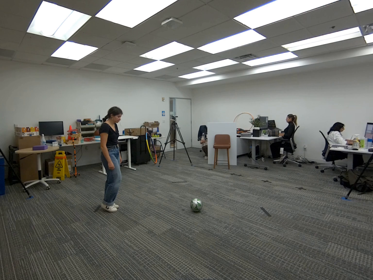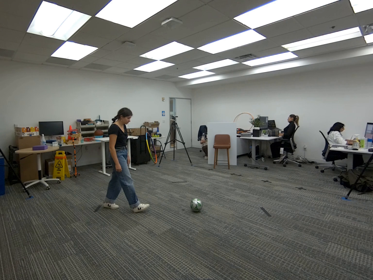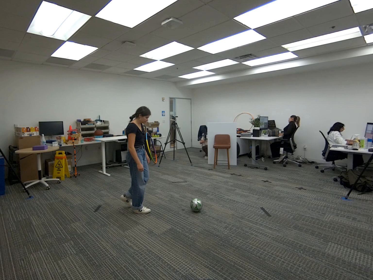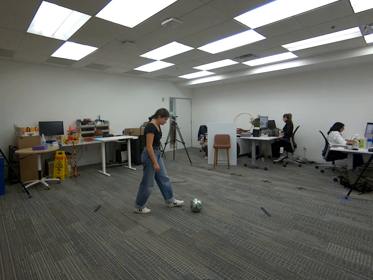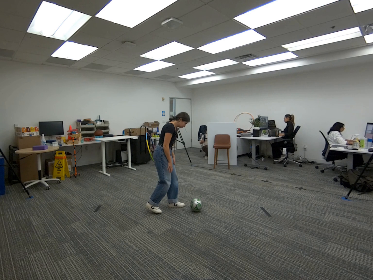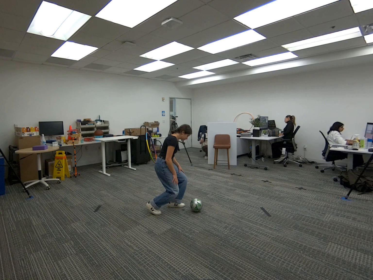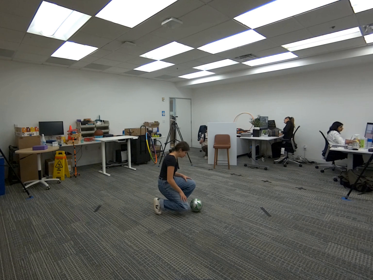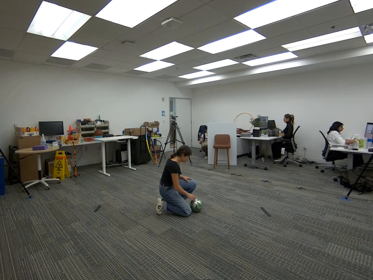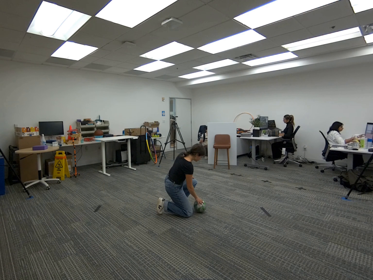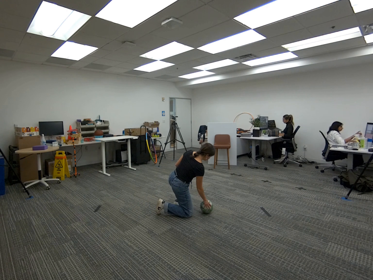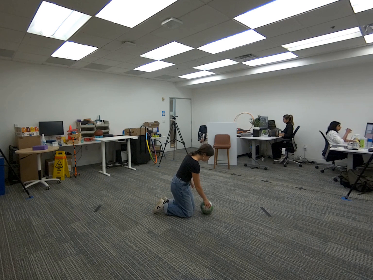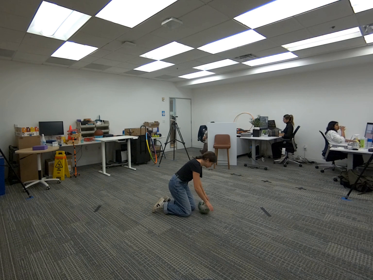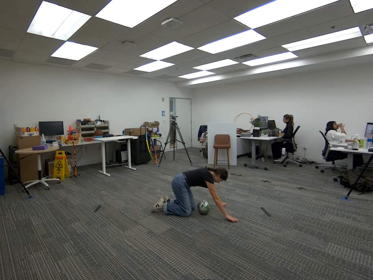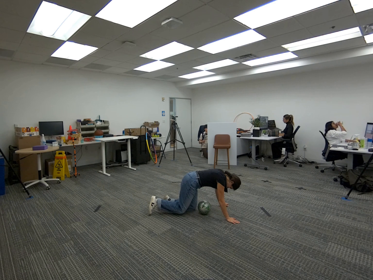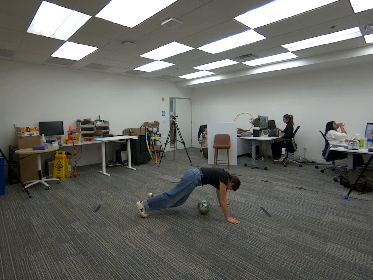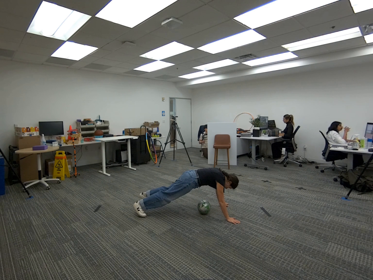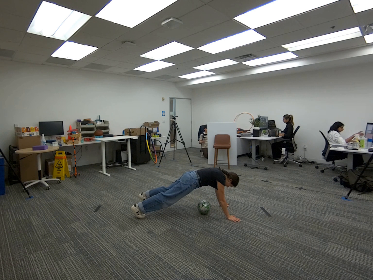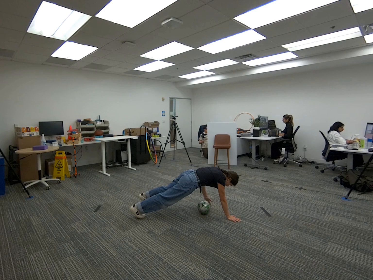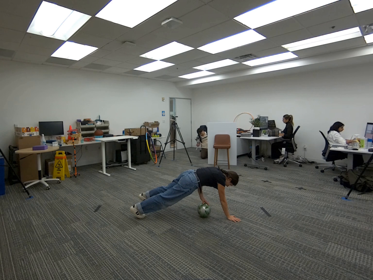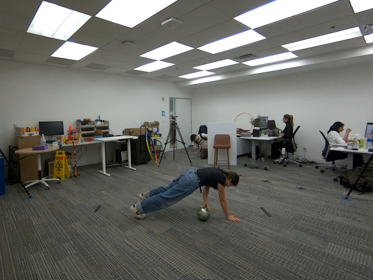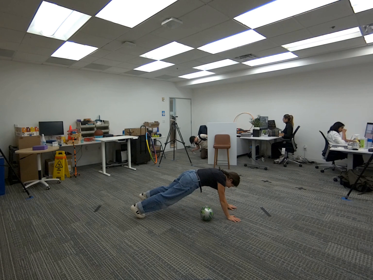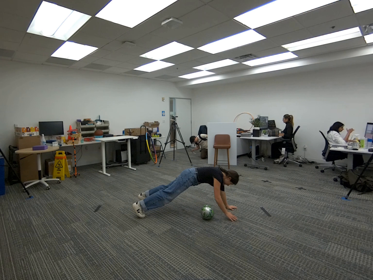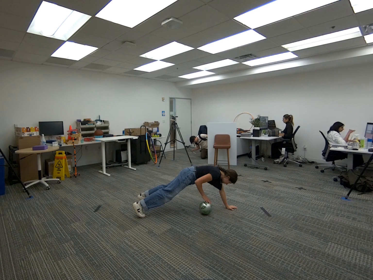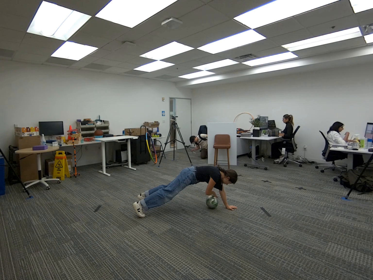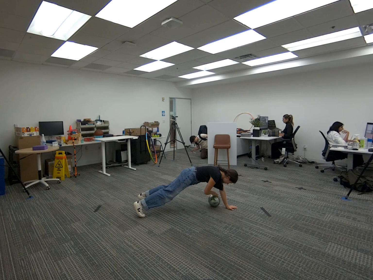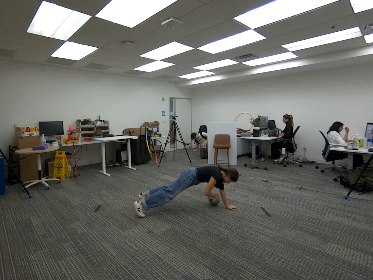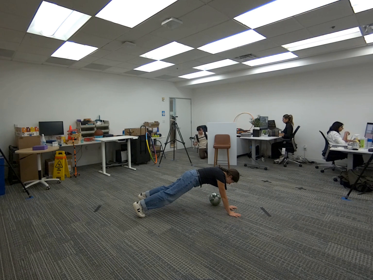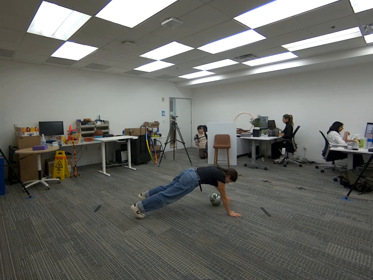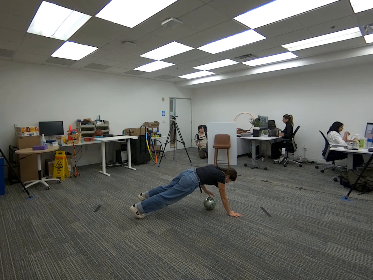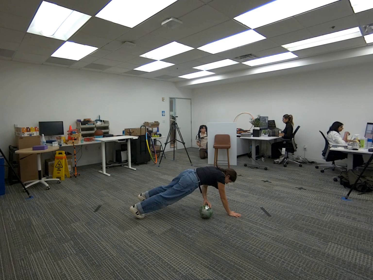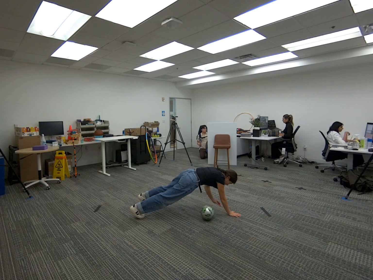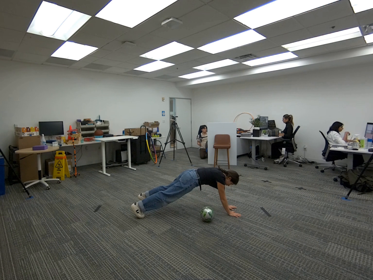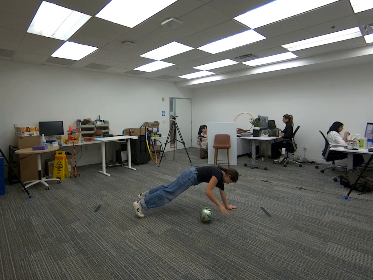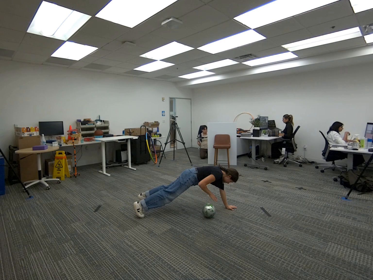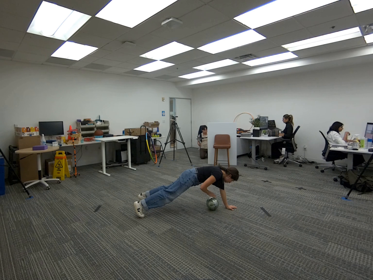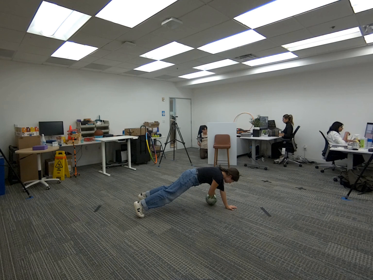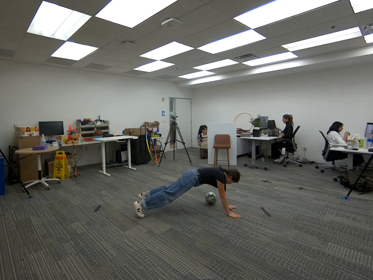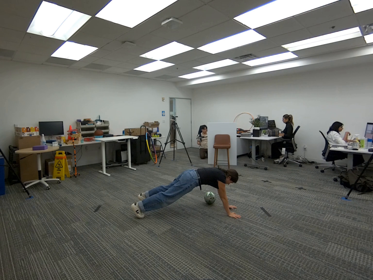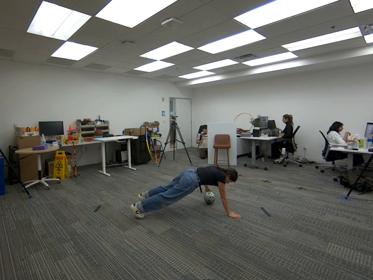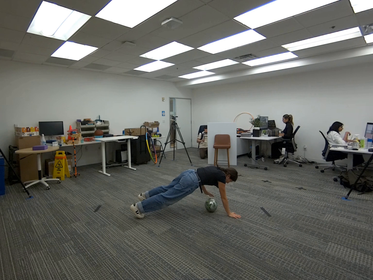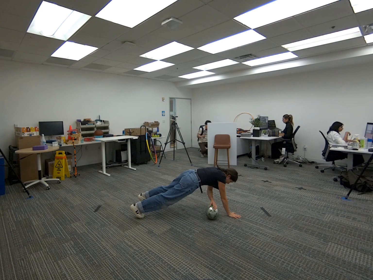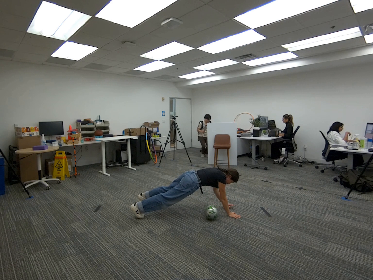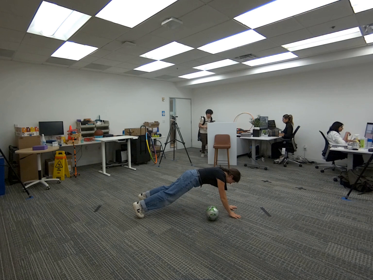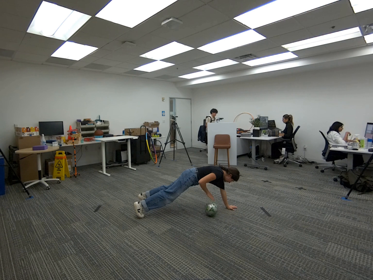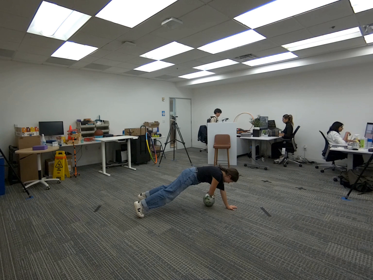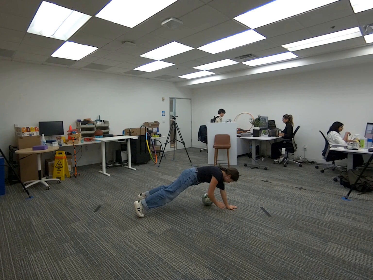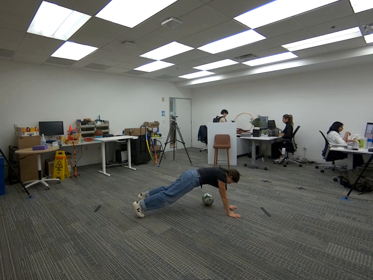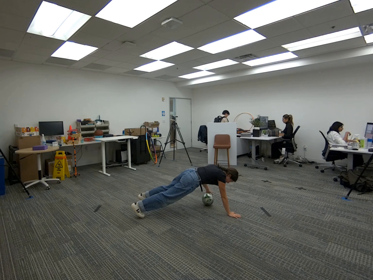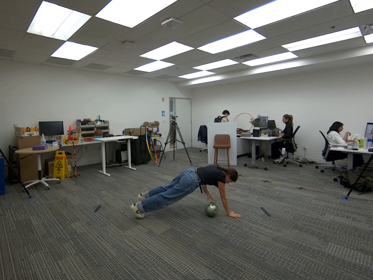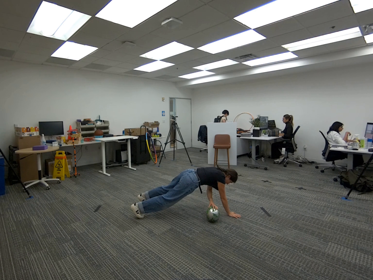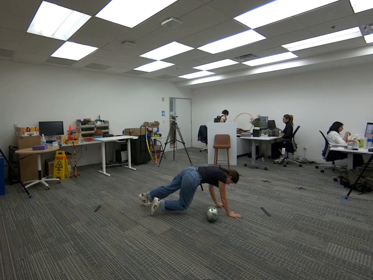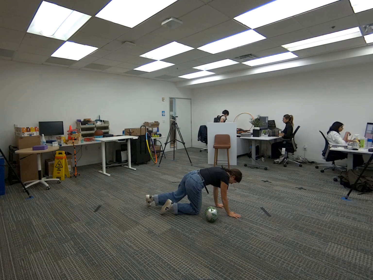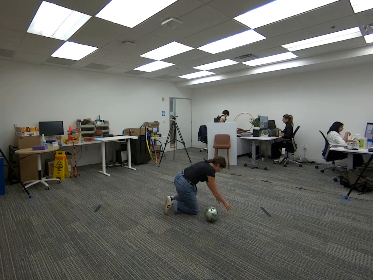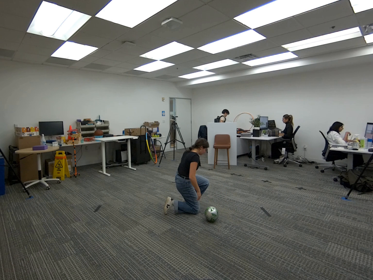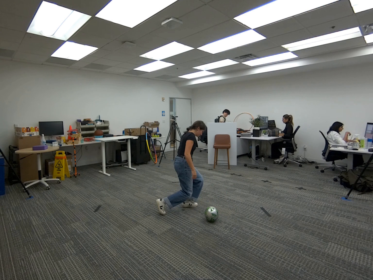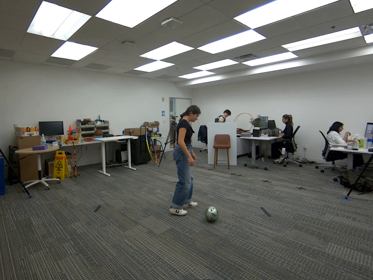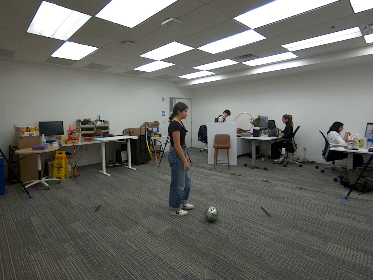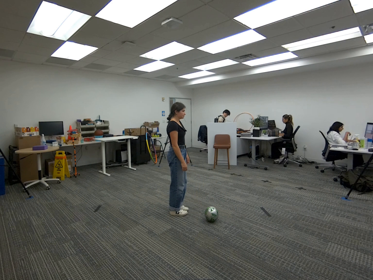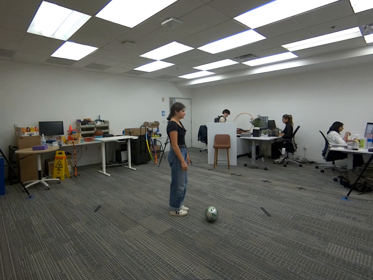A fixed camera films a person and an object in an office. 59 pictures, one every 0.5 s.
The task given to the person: Get into a plank position and grasp the soccer ball with one hand and pass it to the other hand. Interchange about 5 times while keeping the plank position.
